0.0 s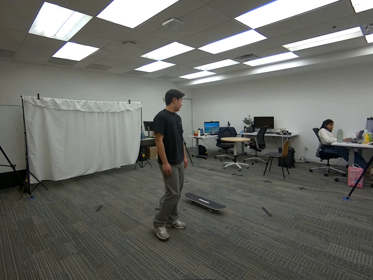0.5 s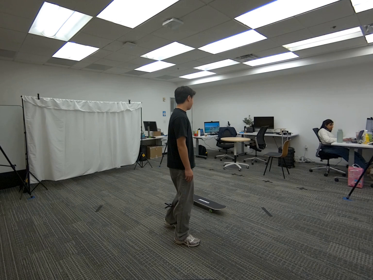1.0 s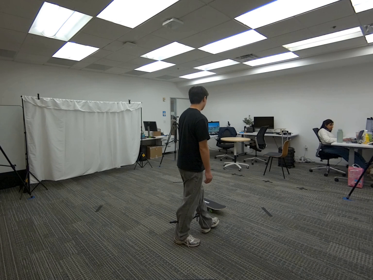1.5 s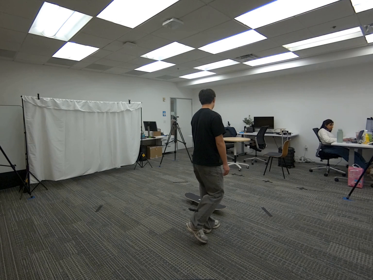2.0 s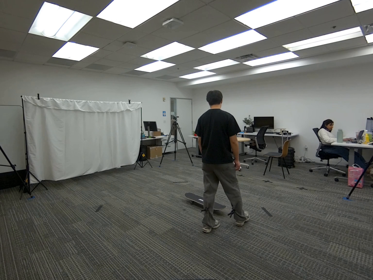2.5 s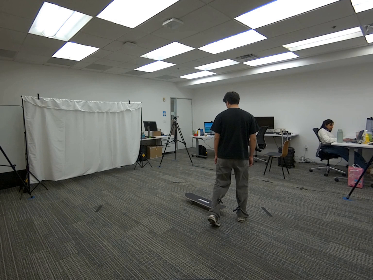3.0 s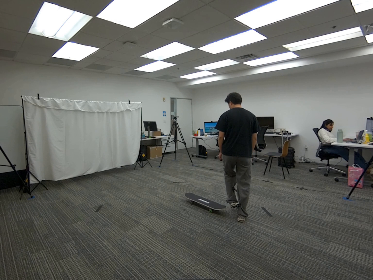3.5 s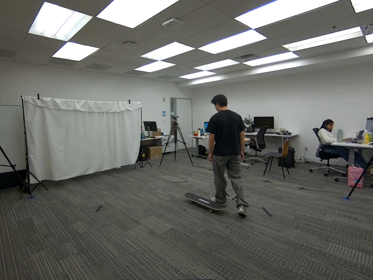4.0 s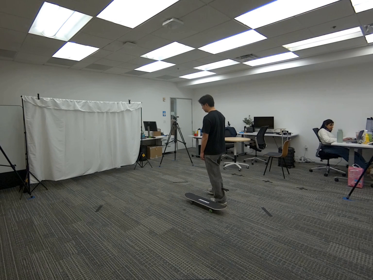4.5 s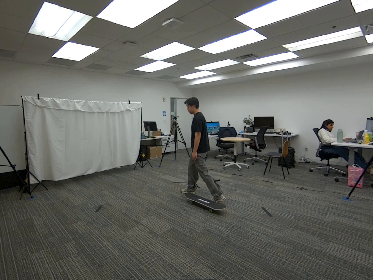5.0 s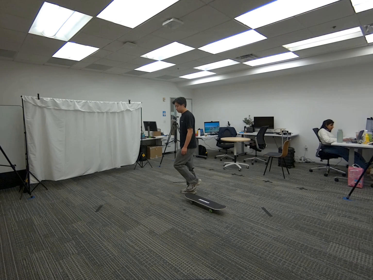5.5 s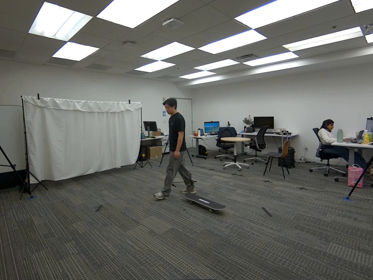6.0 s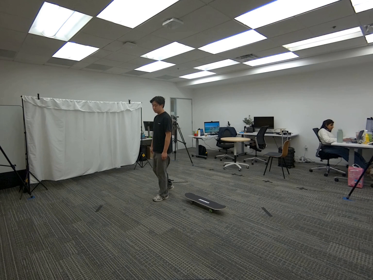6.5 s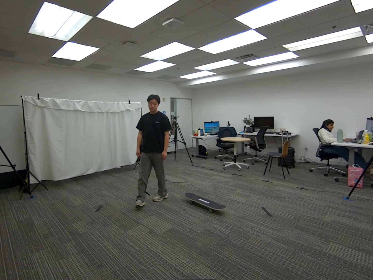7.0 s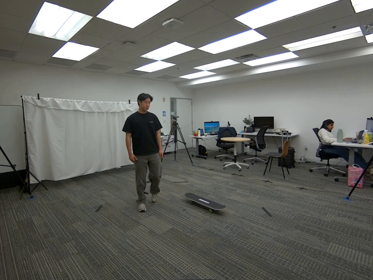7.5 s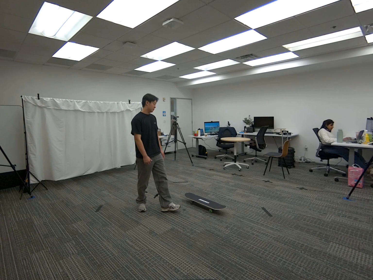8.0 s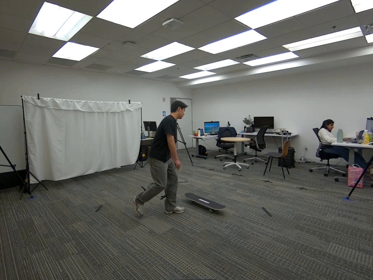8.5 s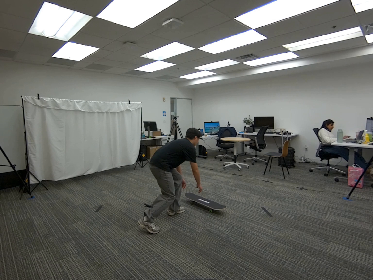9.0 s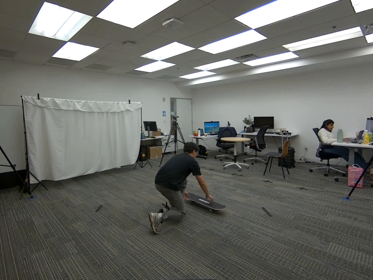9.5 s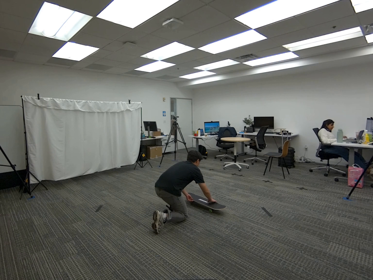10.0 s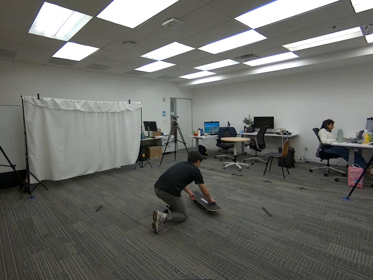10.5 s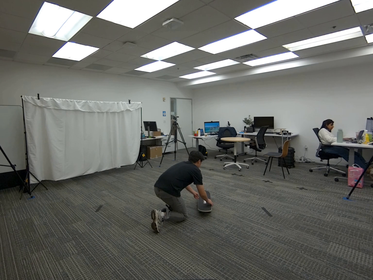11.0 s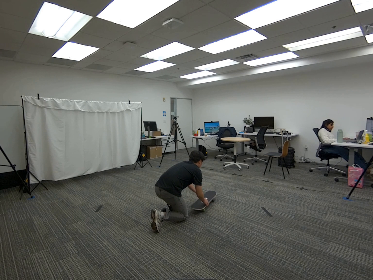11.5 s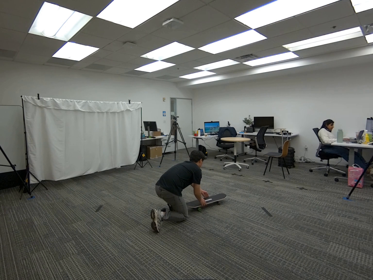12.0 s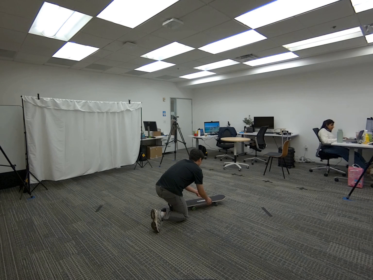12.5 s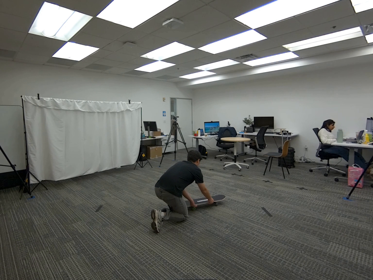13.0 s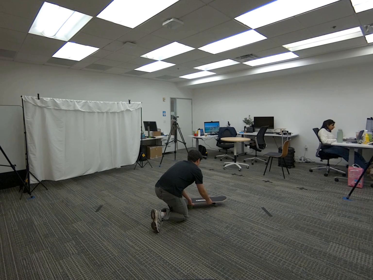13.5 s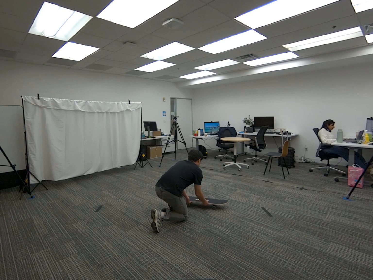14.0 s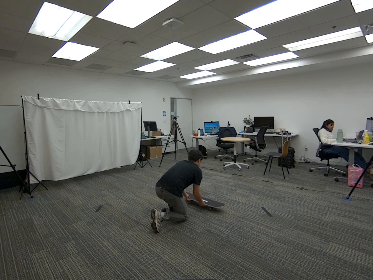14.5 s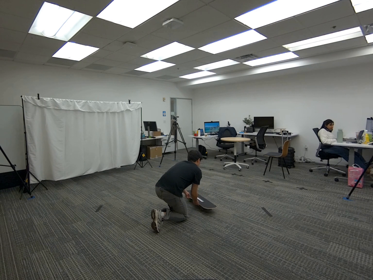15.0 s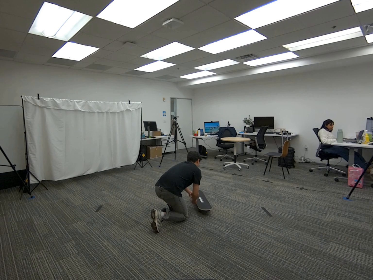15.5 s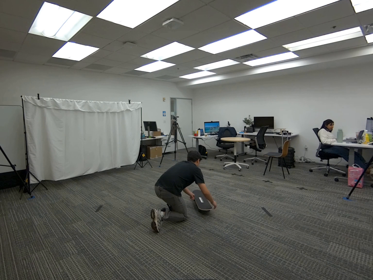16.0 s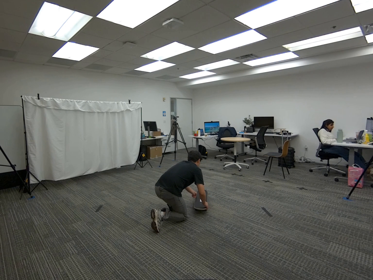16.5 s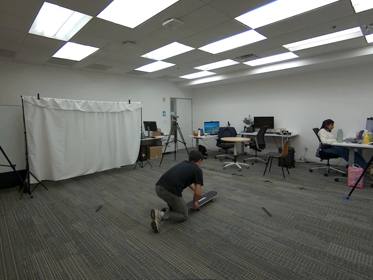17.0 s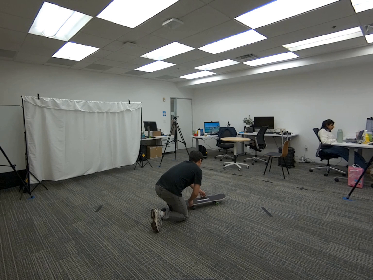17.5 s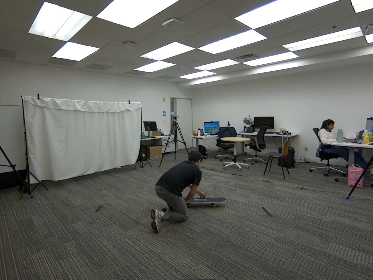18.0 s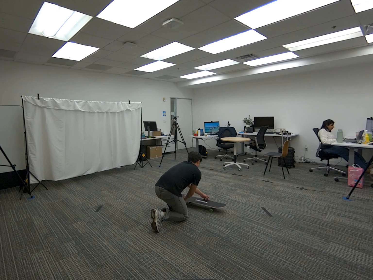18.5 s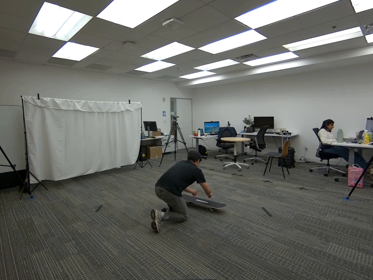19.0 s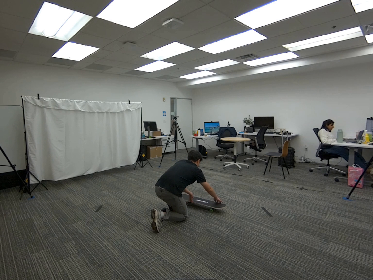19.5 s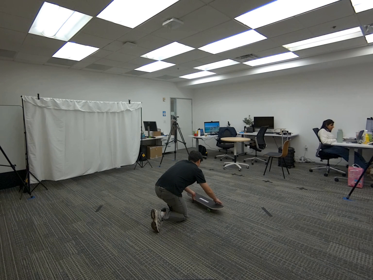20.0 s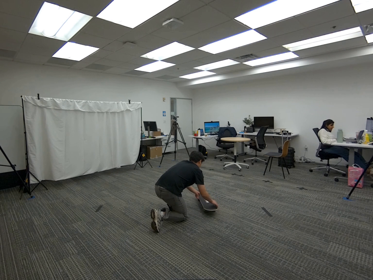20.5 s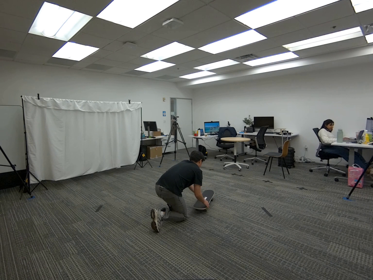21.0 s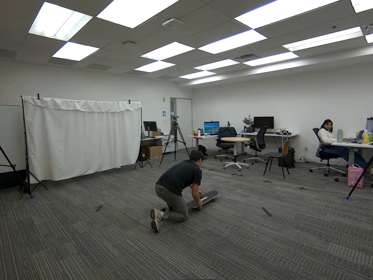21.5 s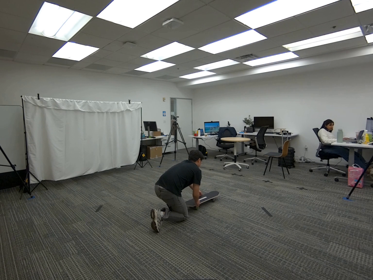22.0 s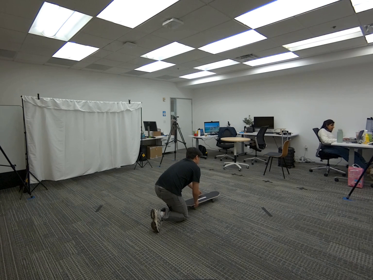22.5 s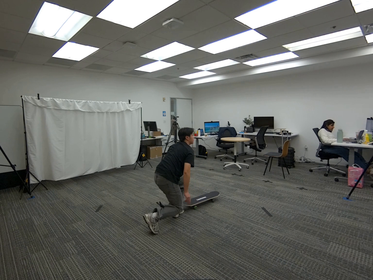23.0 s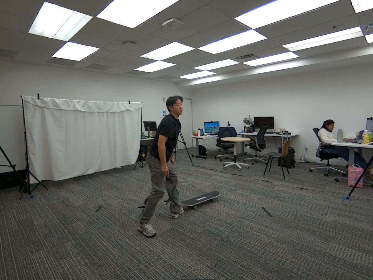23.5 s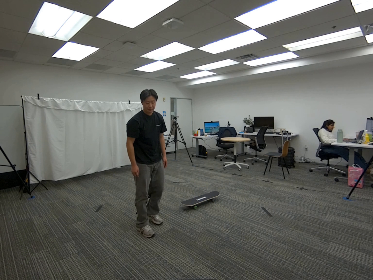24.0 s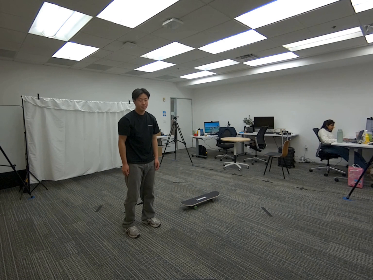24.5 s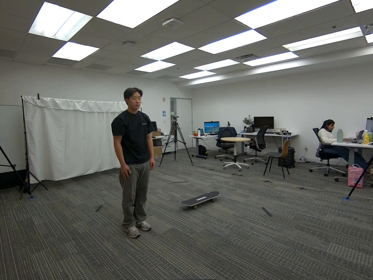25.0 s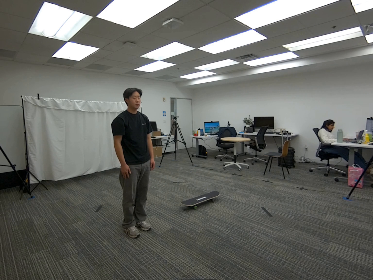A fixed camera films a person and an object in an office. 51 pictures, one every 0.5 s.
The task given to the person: Walk to the skateboard on the ground. Use your hands to rotate the skateboard on the ground within the bounding area.
